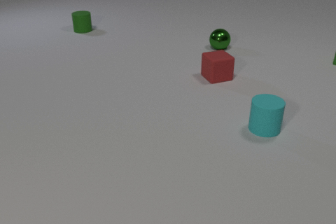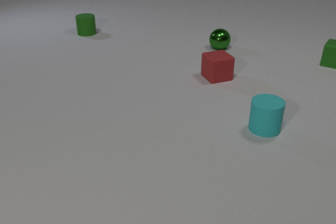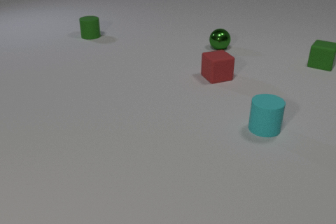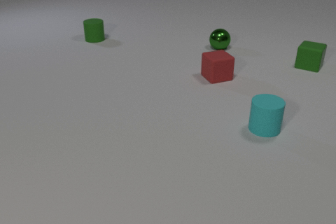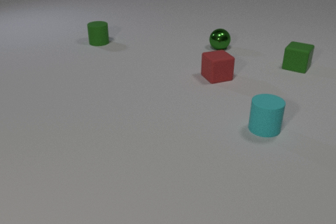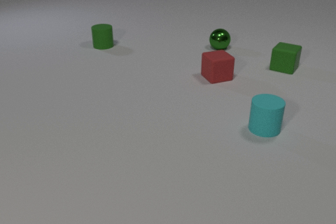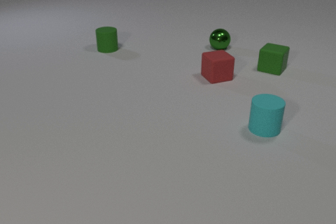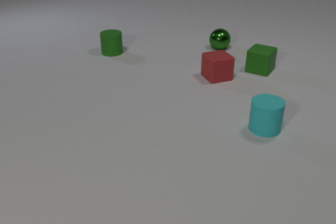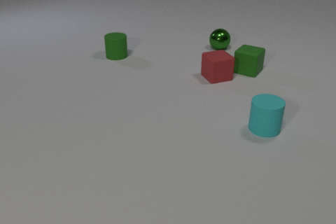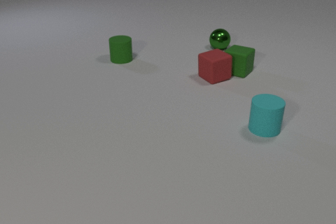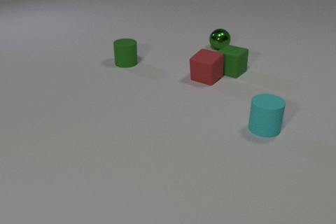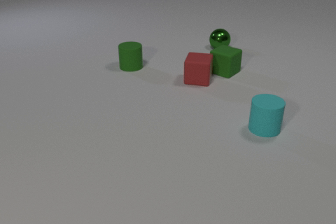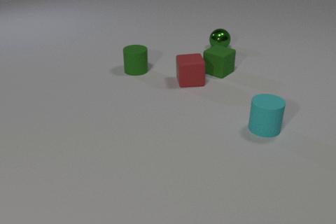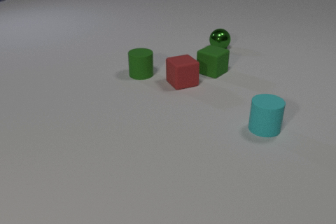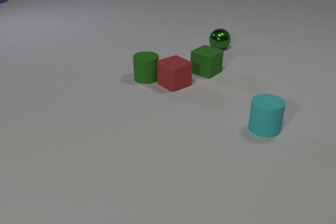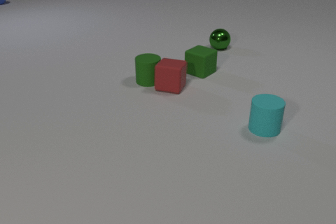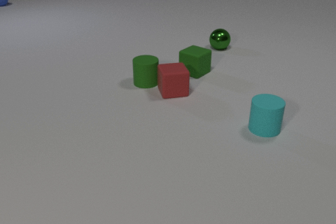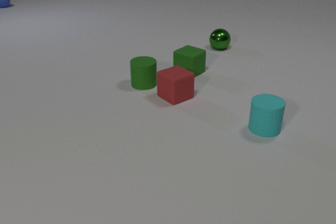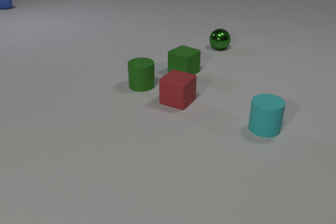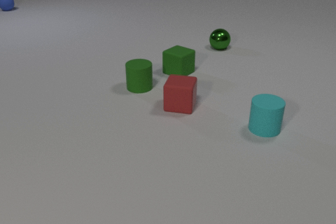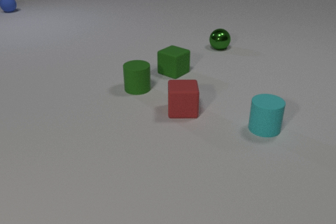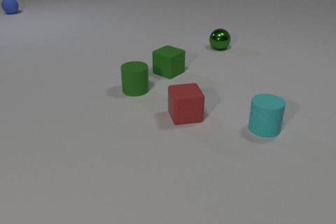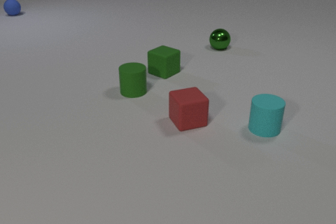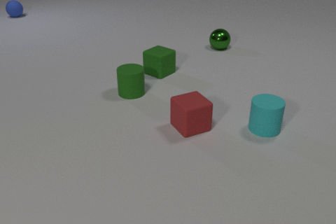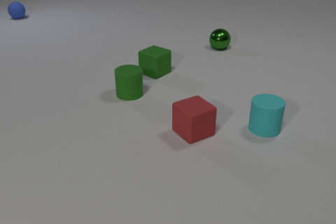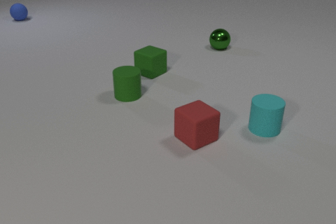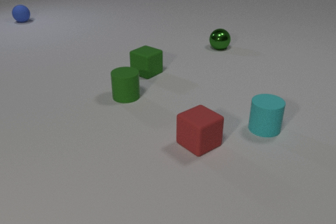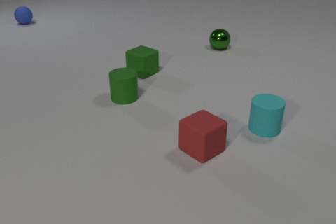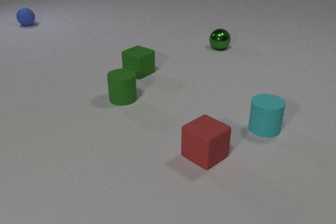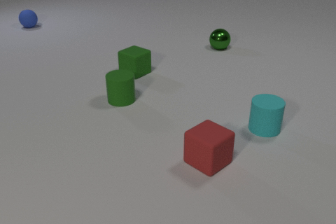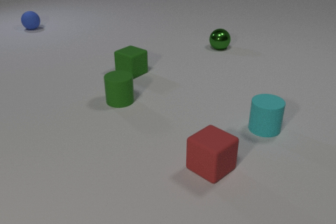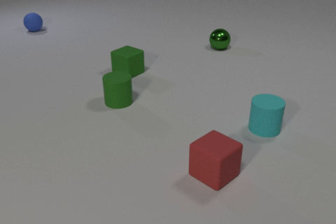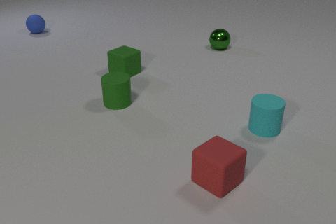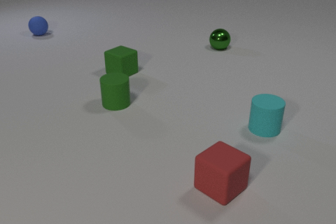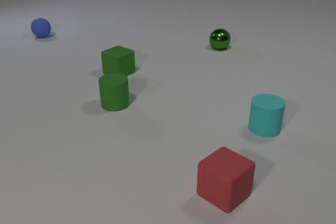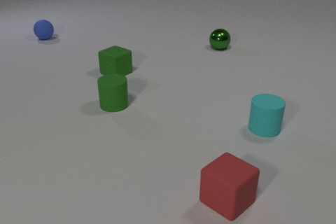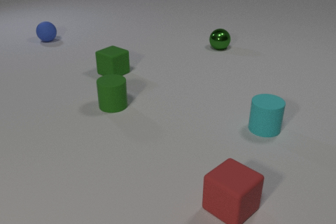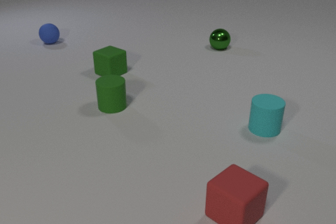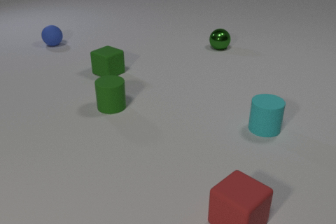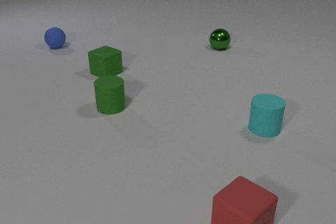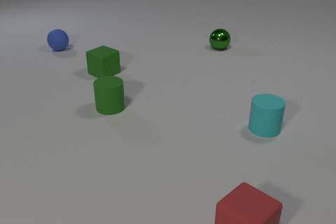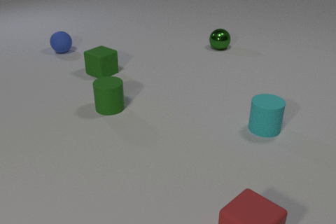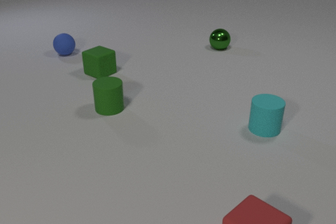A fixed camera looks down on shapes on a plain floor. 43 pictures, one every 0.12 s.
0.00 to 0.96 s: The green rubber cube slides to the left and toward the camera. The green rubber cylinder slides toward the camera.
0.96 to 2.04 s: The green rubber cube slides to the left. The red rubber cube slides toward the camera and to the left. The blue rubber sphere comes in at the top edge, rolls toward the camera. The green rubber cylinder slides toward the camera. The green rubber cube and the red rubber cube collide. The red rubber cube and the green rubber cylinder collide.
2.04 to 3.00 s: The green rubber cube slides to the left. The red rubber cube slides toward the camera. The blue rubber sphere rolls toward the camera. The green rubber cylinder slides toward the camera and to the left.
3.00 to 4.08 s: The green rubber cube slides to the left. The red rubber cube slides toward the camera. The blue rubber sphere rolls toward the camera. The green rubber cylinder slides toward the camera and to the left.
4.08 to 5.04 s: The green rubber cube slides to the left. The red rubber cube slides toward the camera and to the right. The blue rubber sphere rolls toward the camera. The green rubber cylinder slides toward the camera.
How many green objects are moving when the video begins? 2.
What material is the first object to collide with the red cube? rubber.
Are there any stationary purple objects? no.
